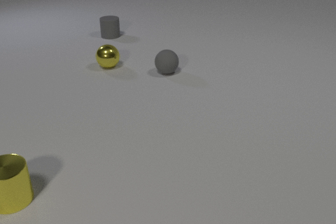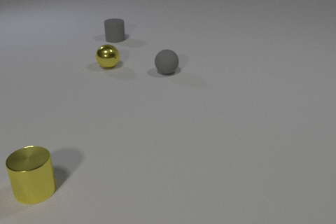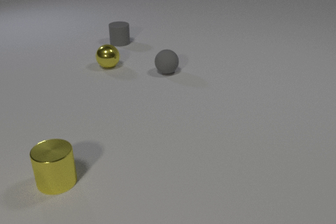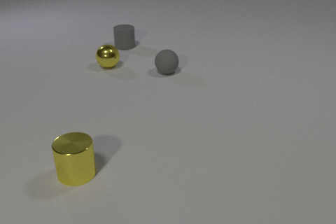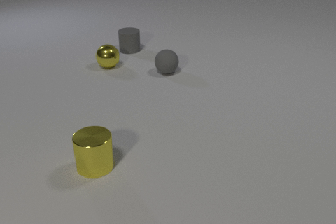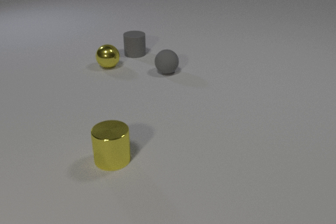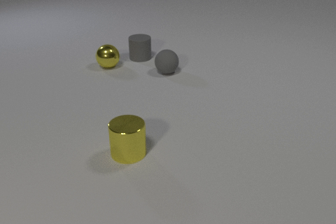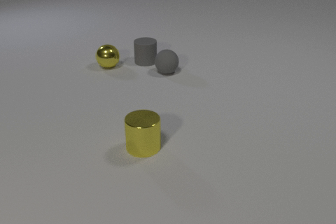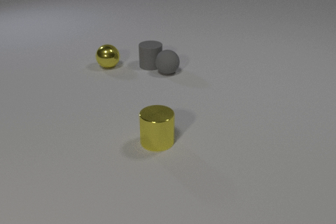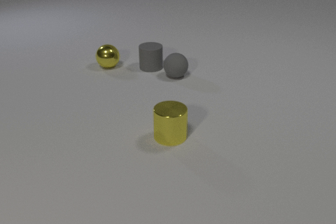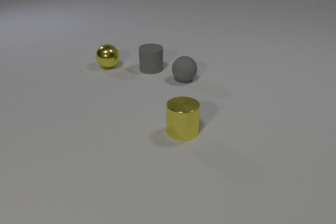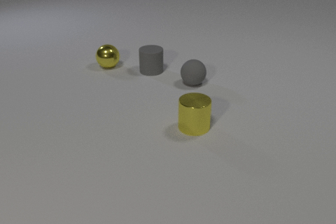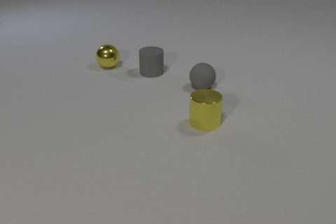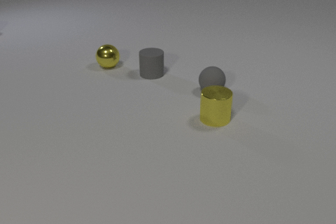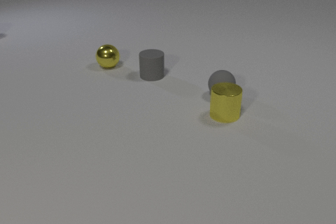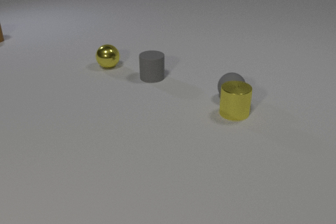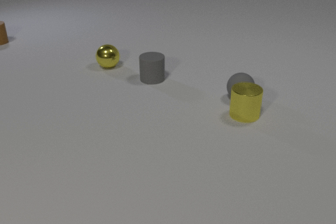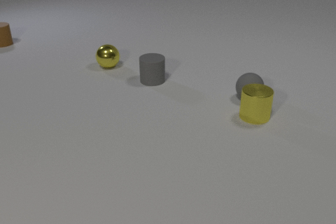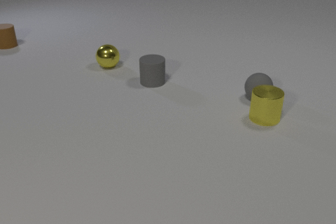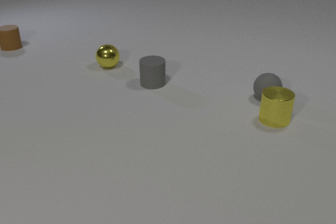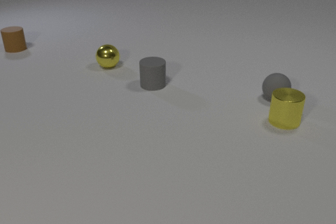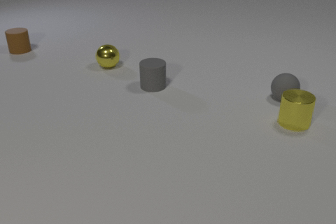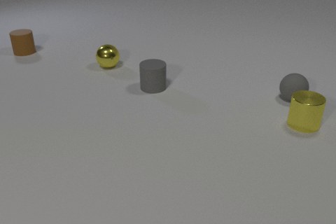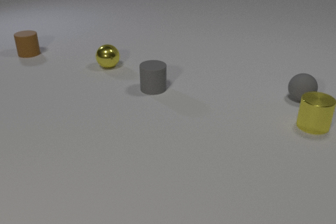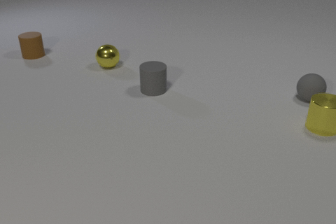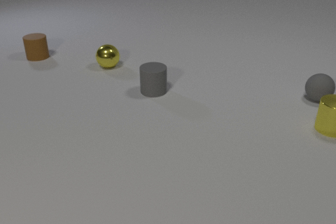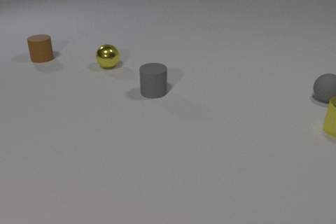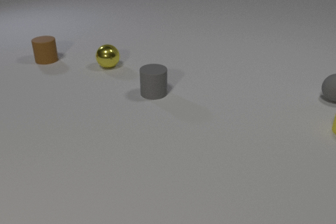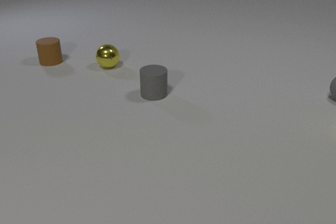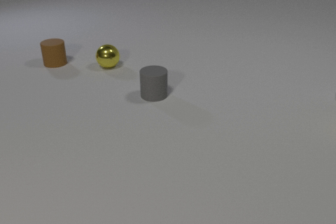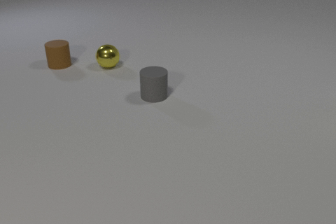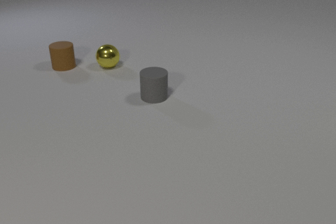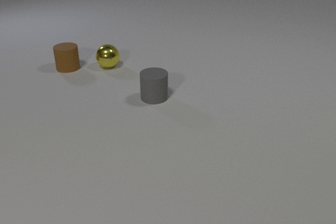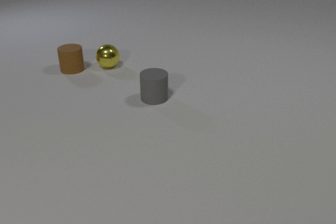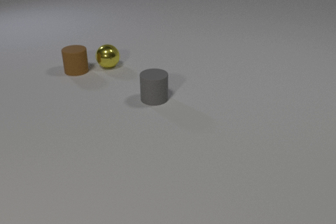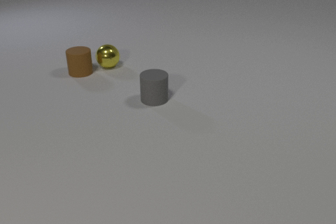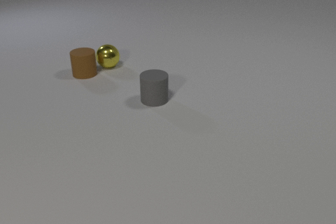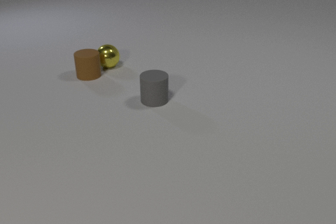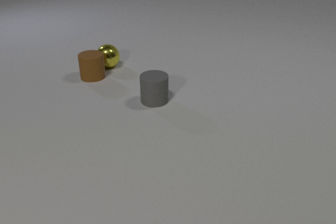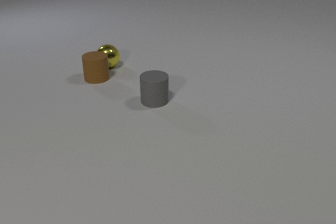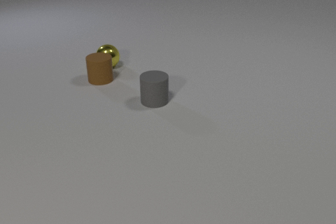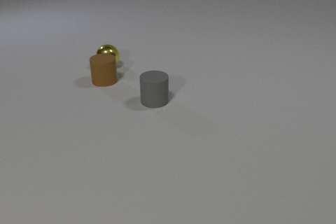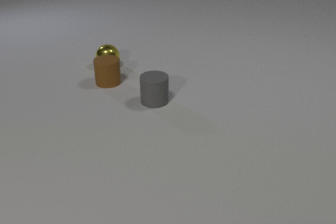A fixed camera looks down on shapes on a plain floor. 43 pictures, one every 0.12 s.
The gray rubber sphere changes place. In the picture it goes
to the right.
The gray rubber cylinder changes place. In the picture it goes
toward the camera.
0.00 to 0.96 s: The gray rubber cylinder slides toward the camera and to the right. The yellow metal cylinder slides to the right and away from the camera. The gray rubber cylinder and the gray rubber sphere collide.
0.96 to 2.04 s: The gray rubber cylinder slides toward the camera. The gray rubber sphere rolls to the right and toward the camera. The brown rubber cylinder comes in at the left edge, slides toward the camera and to the right. The yellow metal cylinder slides to the right and away from the camera. The gray rubber sphere and the yellow metal cylinder collide.
2.04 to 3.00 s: The gray rubber cylinder slides toward the camera. The gray rubber sphere rolls to the right. The brown rubber cylinder slides toward the camera and to the right. The yellow metal cylinder slides to the right.
3.00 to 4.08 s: The gray rubber cylinder slides toward the camera. The gray rubber sphere rolls to the right and away from the camera, leaves at the right edge. The brown rubber cylinder slides toward the camera and to the right. The yellow metal cylinder slides to the right, leaves at the right edge.
4.08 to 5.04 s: The brown rubber cylinder slides toward the camera and to the right.
How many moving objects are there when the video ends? 1.
Are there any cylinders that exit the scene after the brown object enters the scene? yes.
What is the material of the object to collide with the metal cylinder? rubber.
